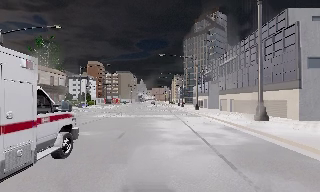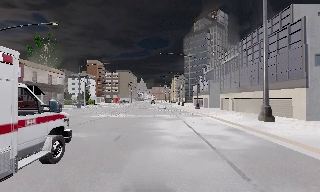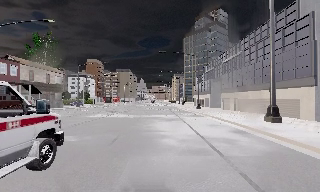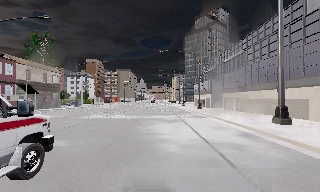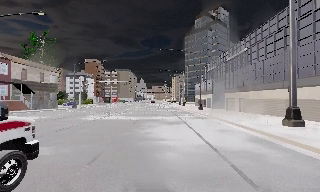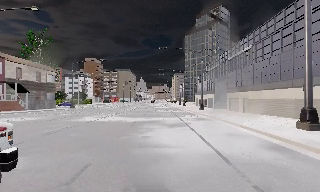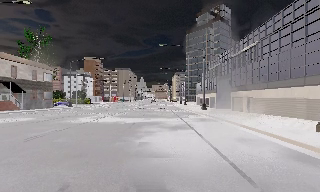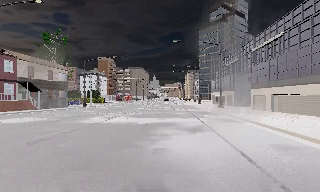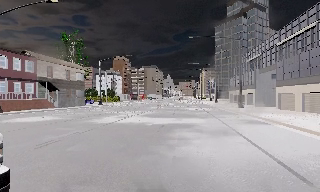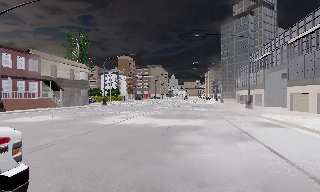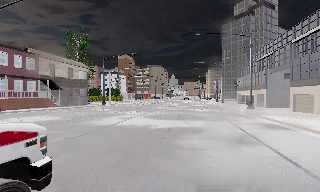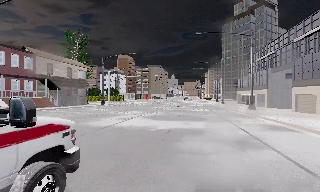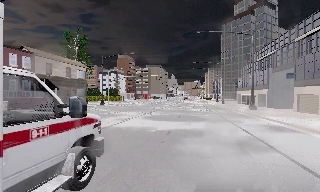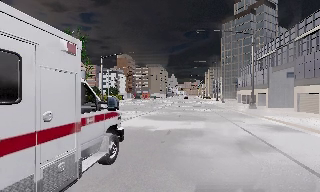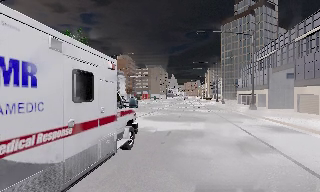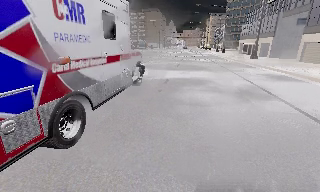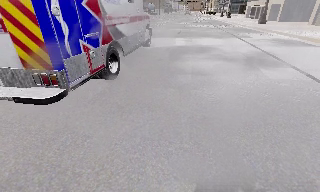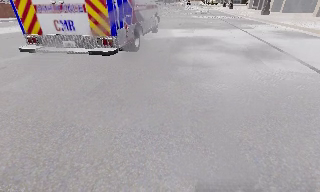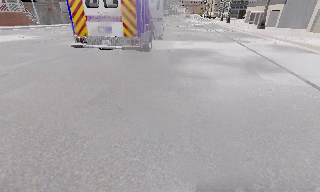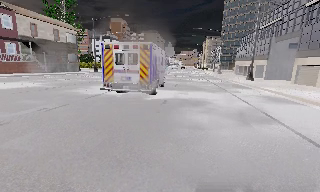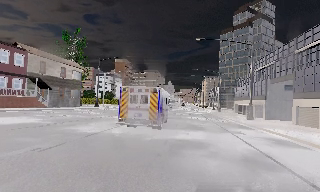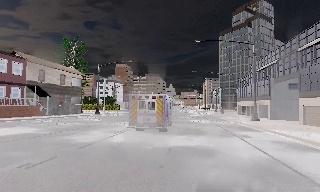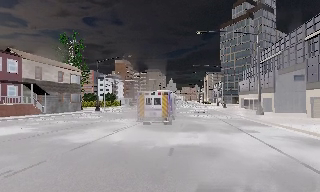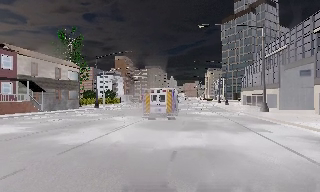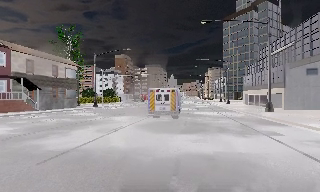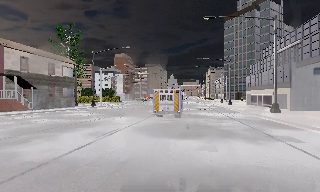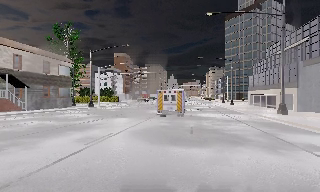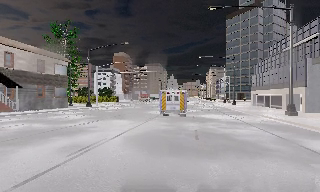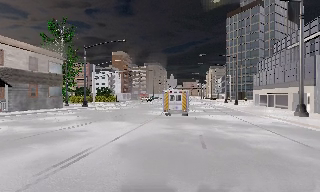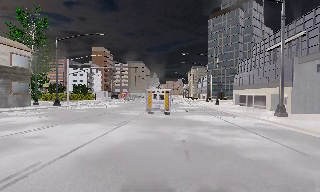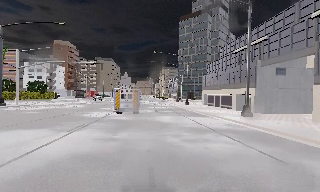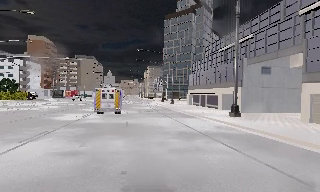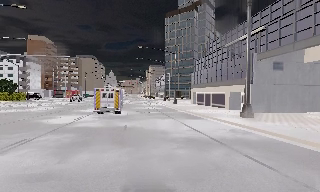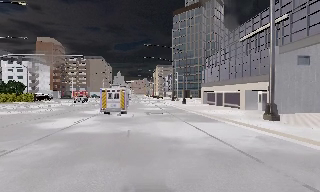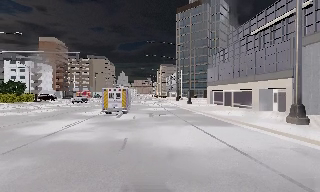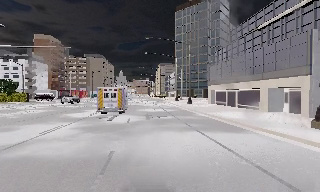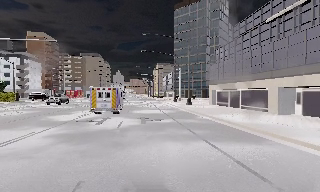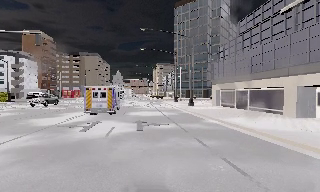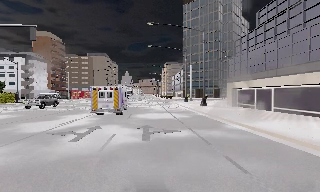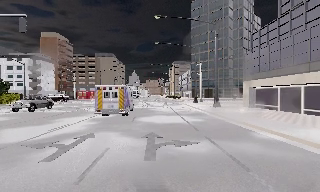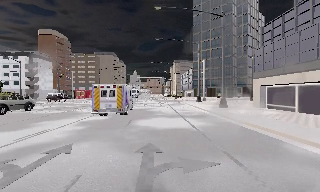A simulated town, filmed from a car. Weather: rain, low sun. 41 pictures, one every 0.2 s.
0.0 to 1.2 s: The camera travels forward, about 4.5 m, so what stands in front looms larger.
1.2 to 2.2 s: The camera pans to its left, which is counterclockwise from overhead, by about 10 degrees. It travels forward, about 3.5 m, so what stands in front looms larger. It loses speed.
2.2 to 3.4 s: The camera travels forward, about 1 m. Its aim tips downward by about 30 degrees, and the scene shifts upward.
3.4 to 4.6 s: The camera travels forward, about 2 m. It gains speed. Its aim tips upward by about 30 degrees, and the scene shifts downward.
4.6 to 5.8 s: The camera travels forward, about 6 m, so what stands in front looms larger.
5.8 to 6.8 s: The camera swings to its right by about 10 degrees, and the scene slides to the left. It travels forward, about 7 m, so what stands in front looms larger.
6.8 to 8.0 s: The camera travels forward, about 11 m, so what stands in front looms larger.
The film runs forward here.
